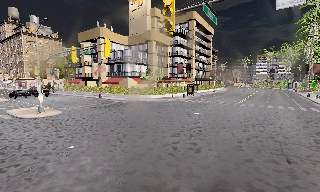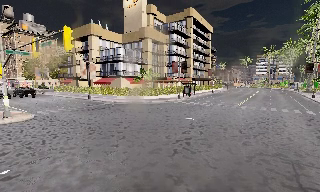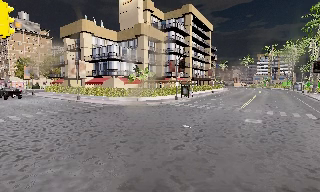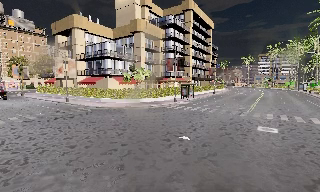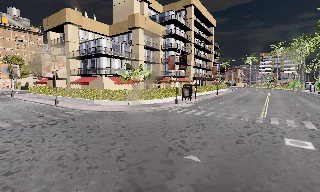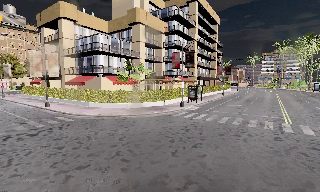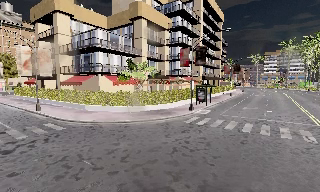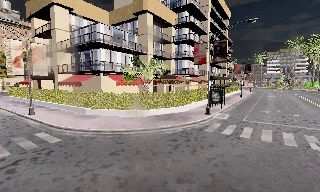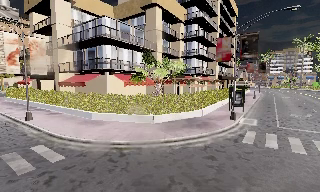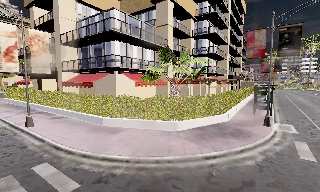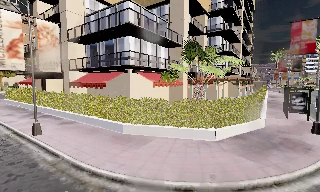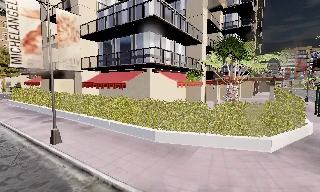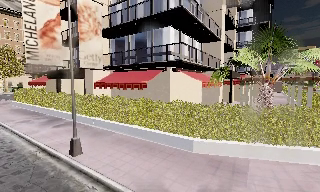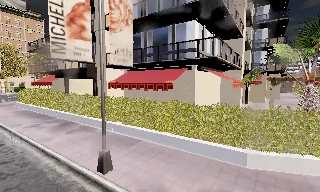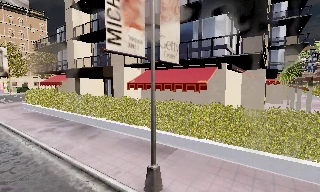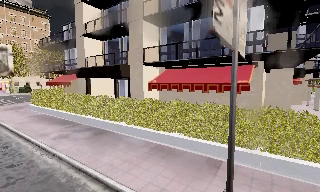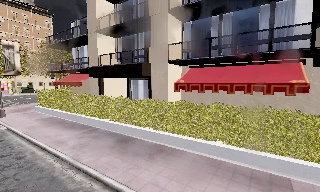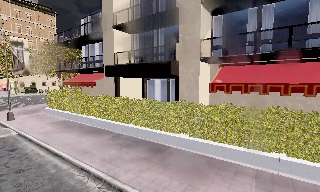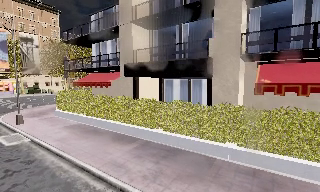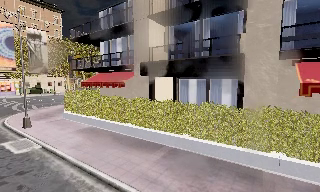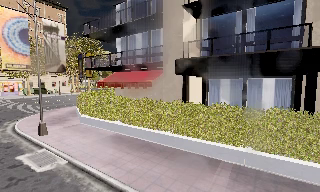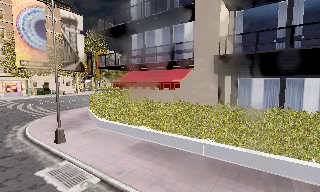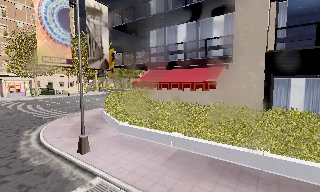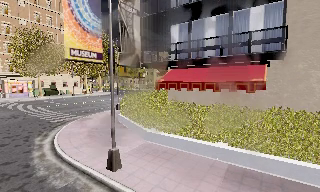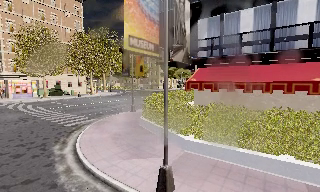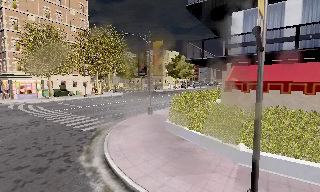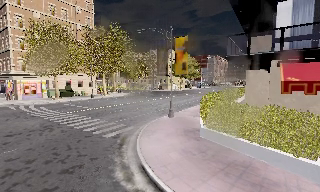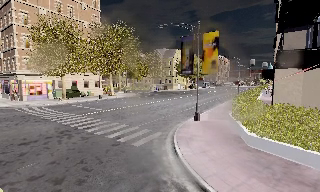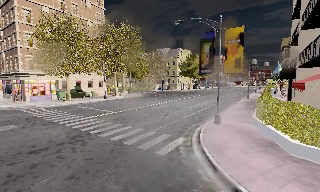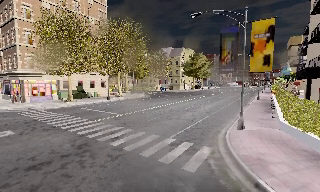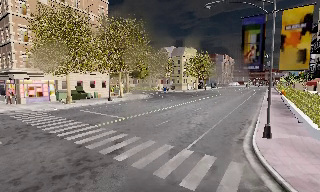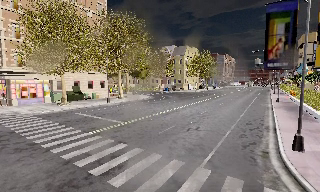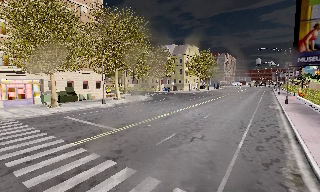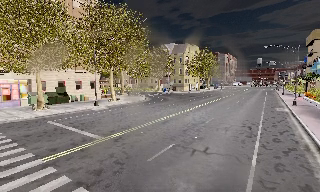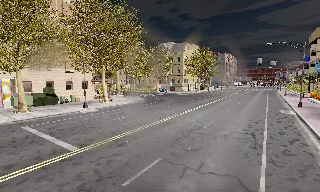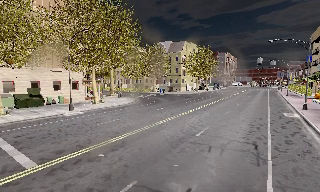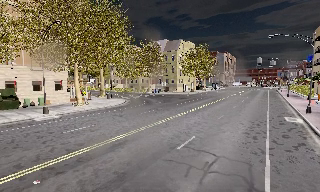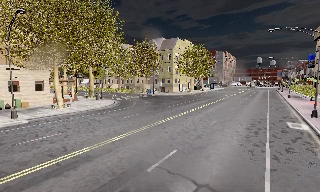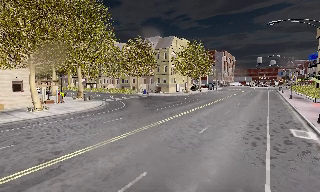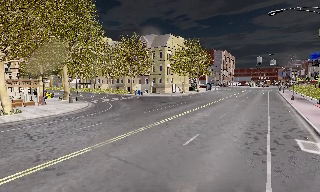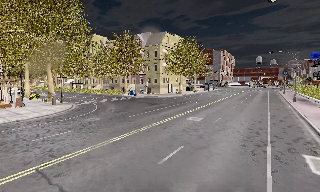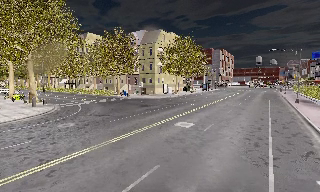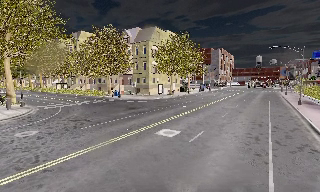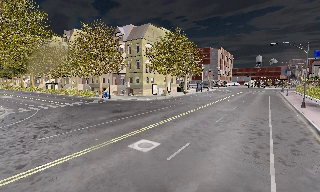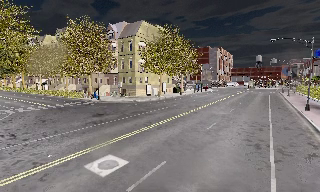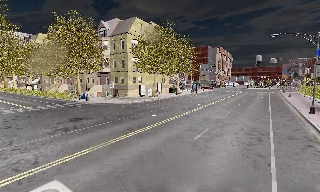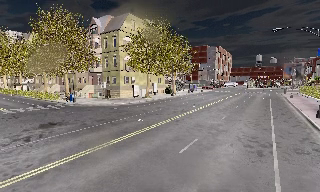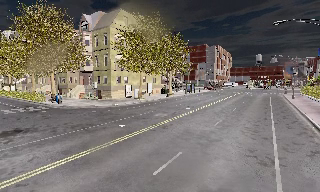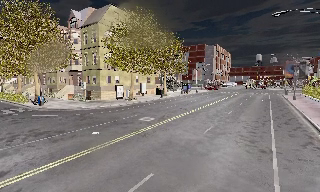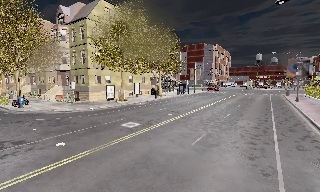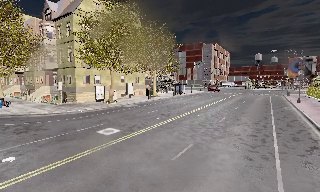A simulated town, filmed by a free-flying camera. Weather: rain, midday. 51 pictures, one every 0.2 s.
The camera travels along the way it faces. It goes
forward.
0.0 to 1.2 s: The camera travels forward, about 14 m, so what stands in front looms larger.
1.2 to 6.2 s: The camera travels to its left and forward, about 50 m, so close, fixed things drift to the right.
6.2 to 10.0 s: The camera travels forward and to its right, about 40 m, so what stands in front looms larger.
The film runs forward here.
